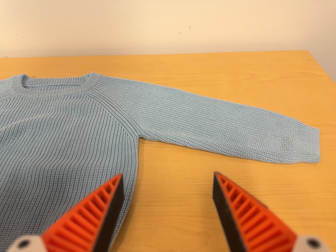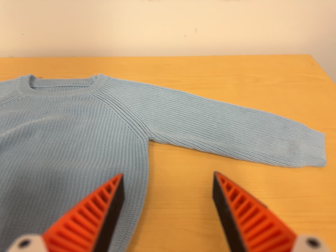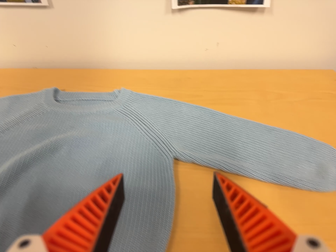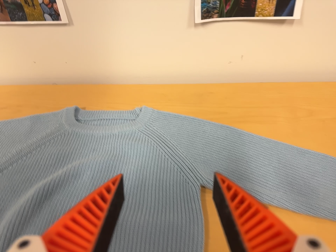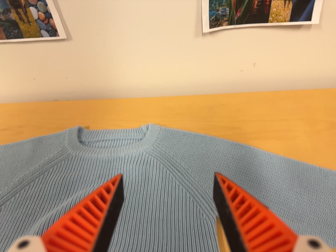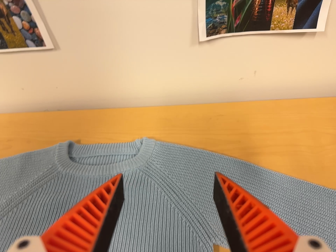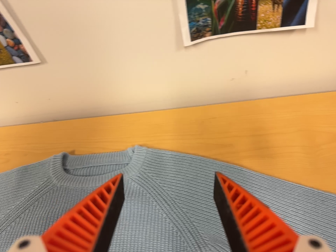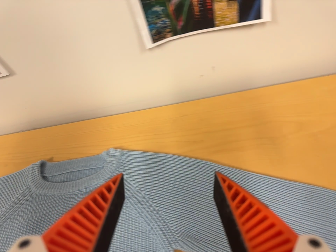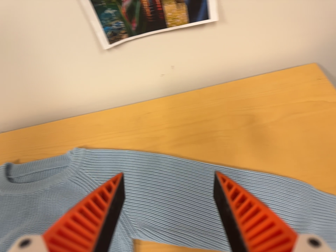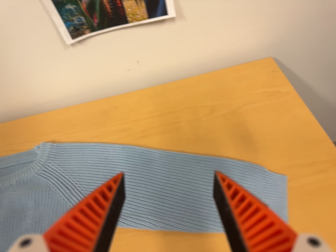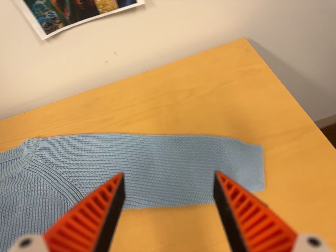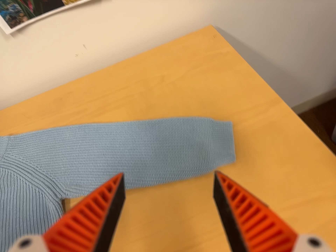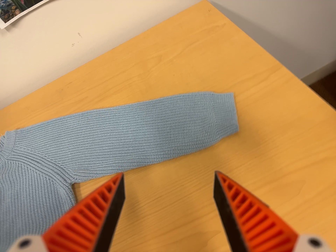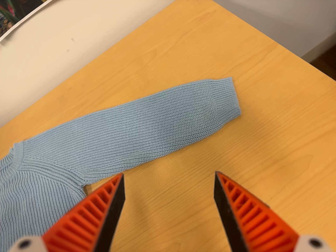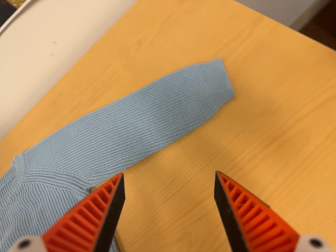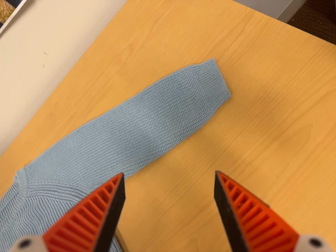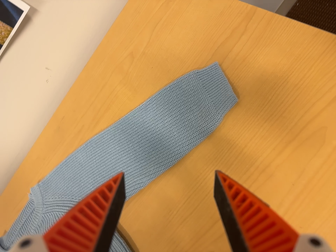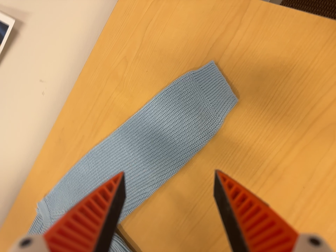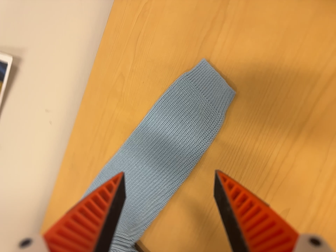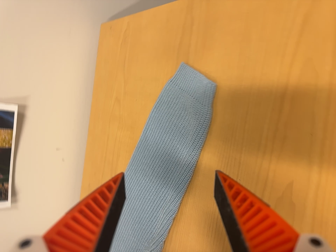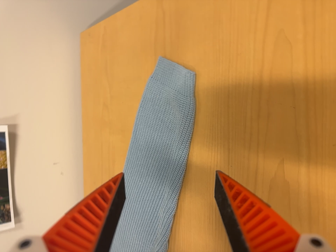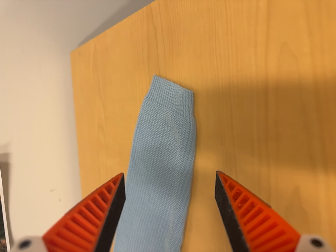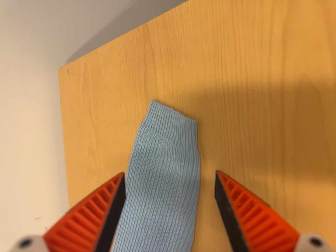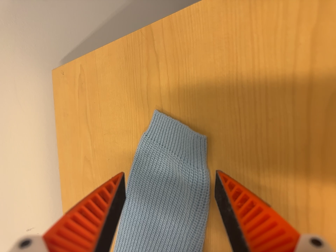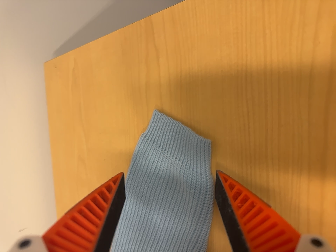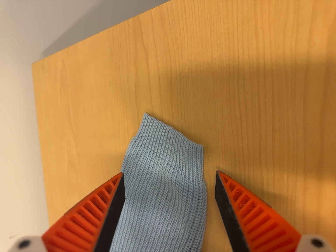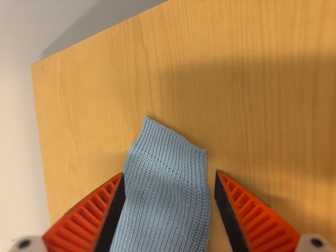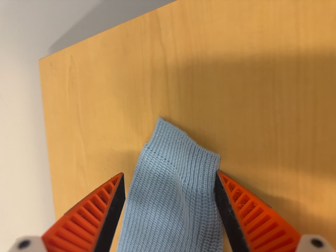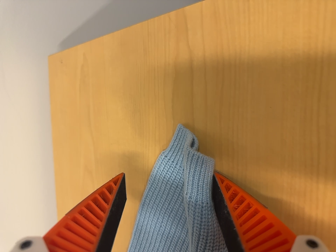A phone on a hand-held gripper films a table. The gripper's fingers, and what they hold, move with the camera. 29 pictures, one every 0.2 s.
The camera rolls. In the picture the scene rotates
counterclockwise.
0.0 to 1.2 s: The camera travels toward the top of its view, about 24 cm, so close, fixed things drift downward.
1.2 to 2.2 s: The camera pans to its right by about 10 degrees. It travels to its right and toward the bottom of its view, about 24 cm, so close, fixed things drift to the left. It rolls about its line of sight by about 20 degrees, and the scene rotates counterclockwise.
2.2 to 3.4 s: The camera travels to its right and toward the top of its view, about 8 cm. Its aim tips toward the bottom of its view by about 10 degrees. It rolls about its line of sight by about 35 degrees, and the scene rotates counterclockwise.
3.4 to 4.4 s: The camera travels to its right and forward, about 10 cm. Its aim tips toward the top of its view by about 15 degrees, and the scene shifts downward. It rolls about its line of sight by about 35 degrees, and the scene rotates counterclockwise.
4.4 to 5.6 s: The camera travels forward, toward the top of its view and to its left, about 12 cm, so what stands in front looms larger.
The film runs forward here.
